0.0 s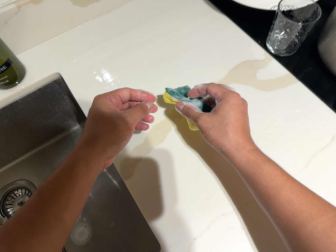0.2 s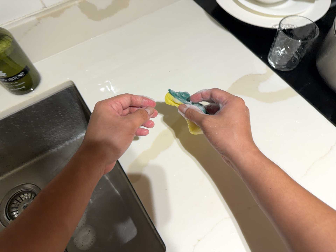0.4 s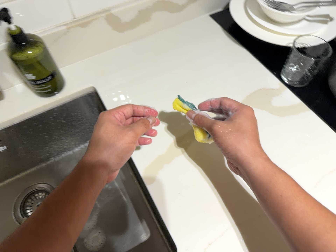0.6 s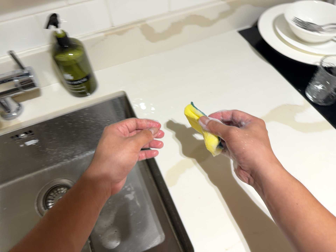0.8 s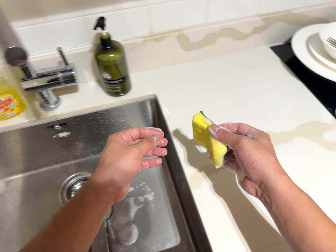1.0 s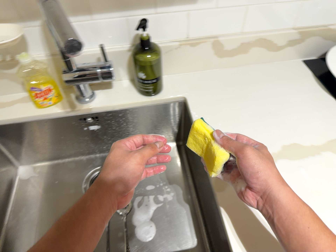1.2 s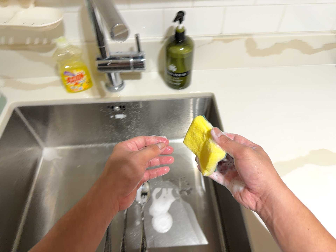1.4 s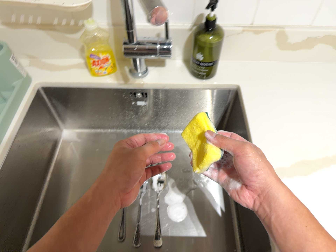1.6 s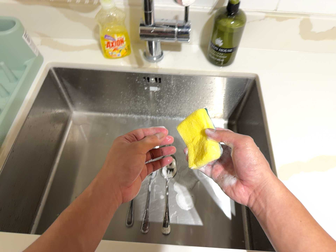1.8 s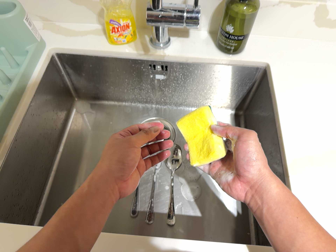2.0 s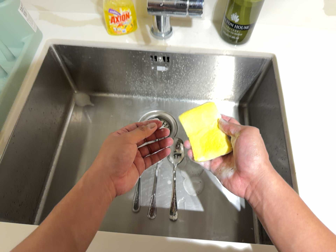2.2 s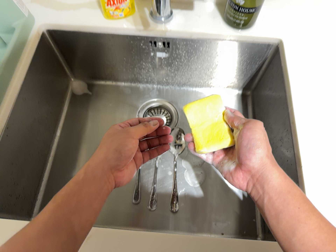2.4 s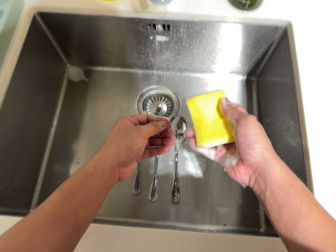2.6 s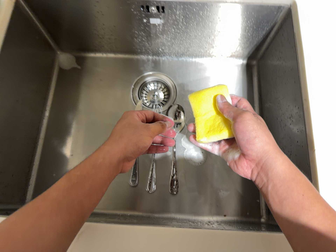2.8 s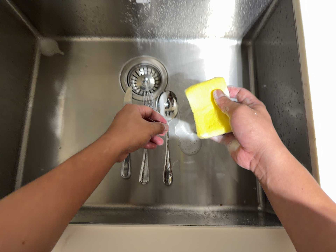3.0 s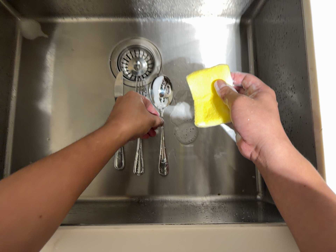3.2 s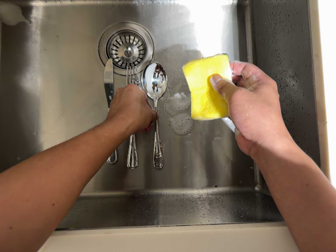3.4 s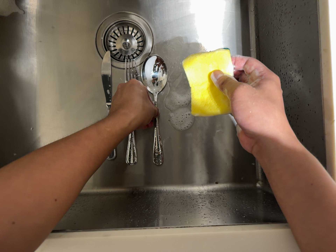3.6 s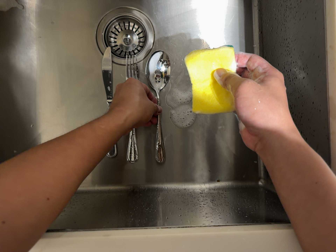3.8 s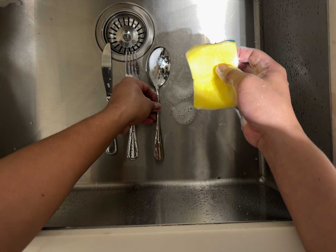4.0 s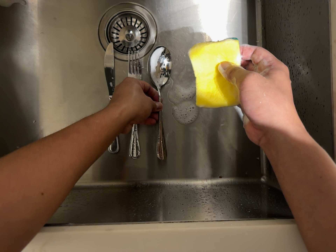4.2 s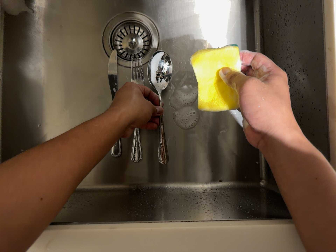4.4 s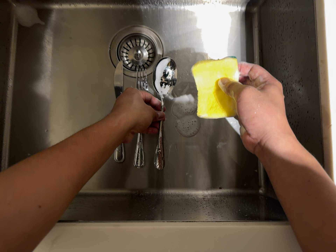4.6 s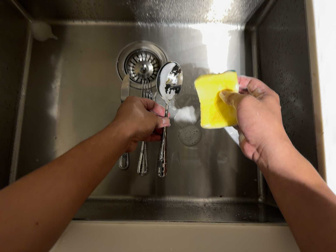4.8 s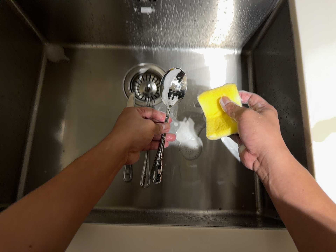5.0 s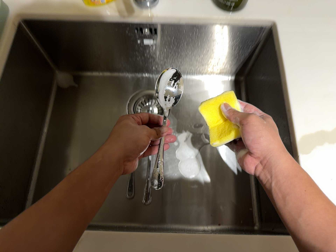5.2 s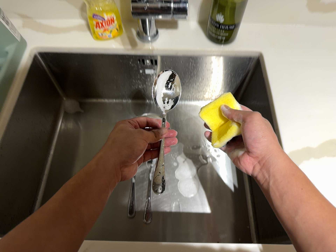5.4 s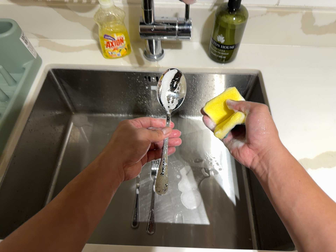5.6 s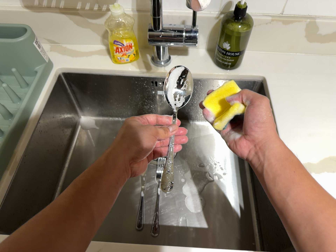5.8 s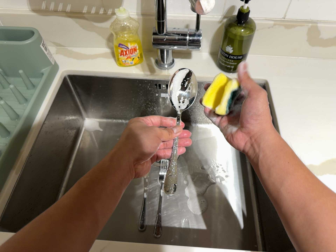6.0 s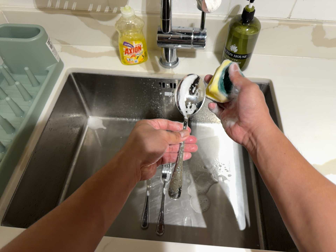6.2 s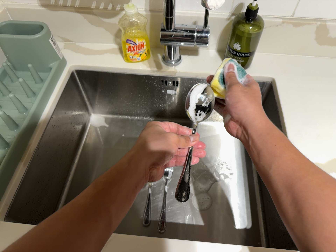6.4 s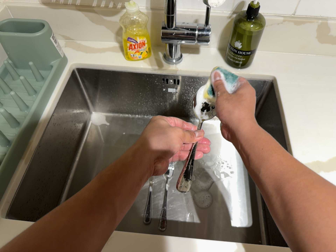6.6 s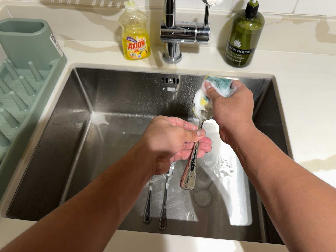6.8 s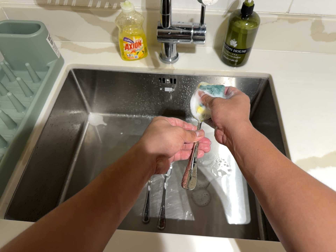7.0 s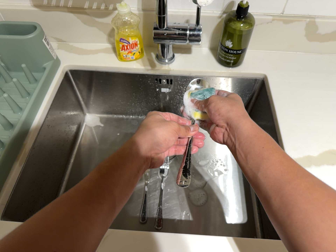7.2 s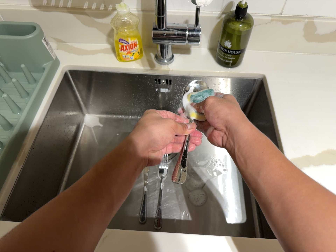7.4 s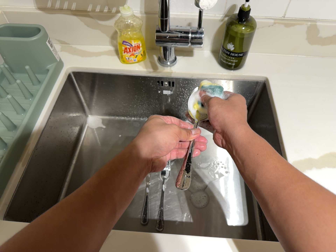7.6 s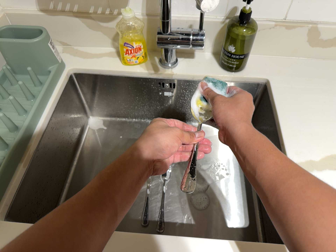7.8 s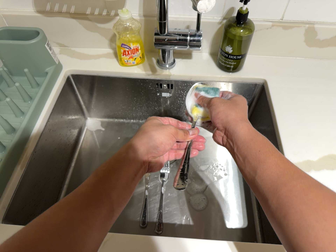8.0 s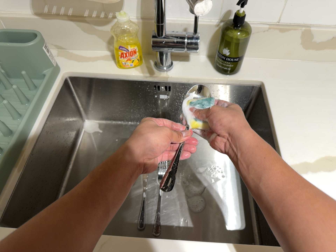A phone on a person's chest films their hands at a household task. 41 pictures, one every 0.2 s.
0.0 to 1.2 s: The scene slides to the right, as the camera pans about 15 degrees to its left. It travels to its left, backward and toward the bottom of its view, about 18 cm, so close, fixed things drift to the right. Its aim tips toward the top of its view by about 15 degrees. It rolls about its line of sight by about 25 degrees, and the scene rotates clockwise.
1.2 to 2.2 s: The camera travels forward and to its left, about 10 cm, so what stands in front looms larger. Its aim tips toward the bottom of its view by about 15 degrees, and the scene shifts upward.
2.2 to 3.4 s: The camera travels forward and toward the top of its view, about 18 cm, so what stands in front looms larger. Its aim tips toward the bottom of its view by about 25 degrees, and the scene shifts upward.
3.4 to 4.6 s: The camera shifts only a little, or ends up much as it began.
4.6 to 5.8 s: The camera travels backward and toward the bottom of its view, about 20 cm, so what stands in front gets smaller. Its aim tips toward the top of its view by about 25 degrees, and the scene shifts downward.
5.8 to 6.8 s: The camera shifts only a little, or ends up much as it began.
6.8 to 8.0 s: The camera keeps its place and its aim.
The film runs backward here.
